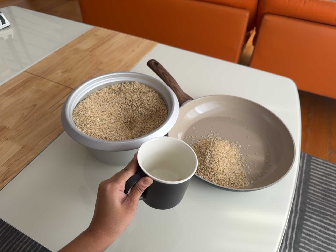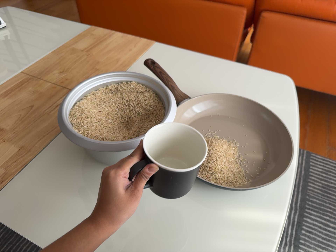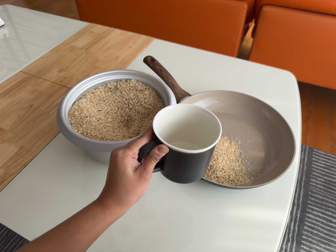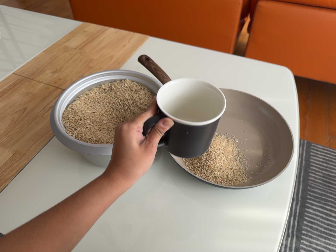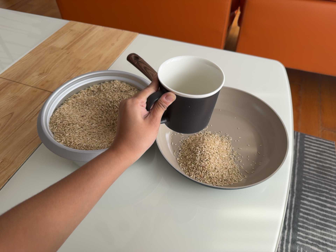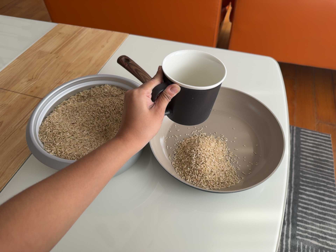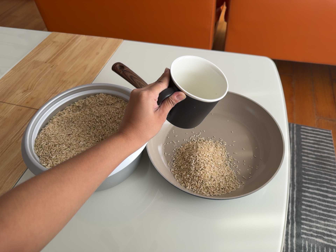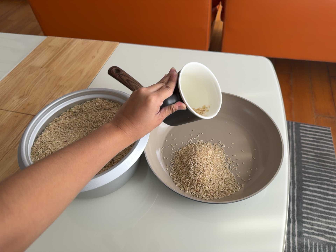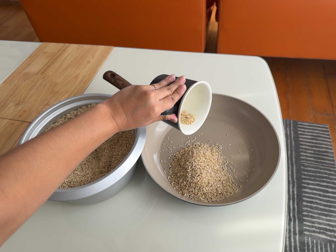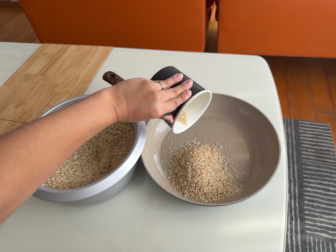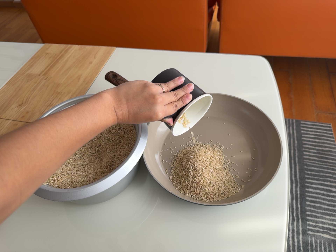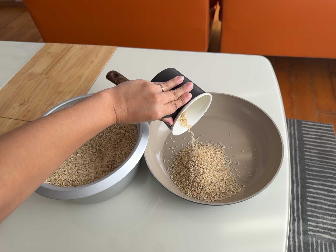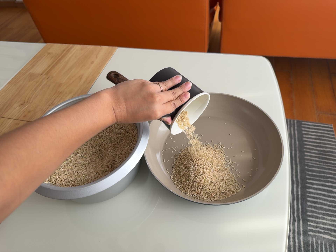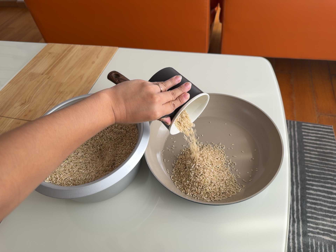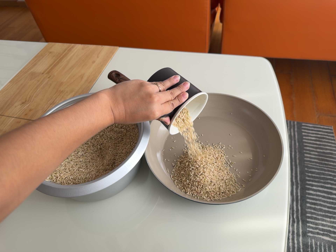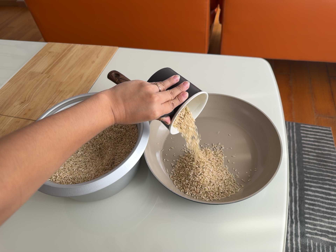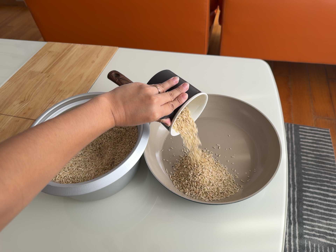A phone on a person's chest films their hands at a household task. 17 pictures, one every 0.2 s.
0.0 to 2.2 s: The camera travels toward the top of its view and forward, about 10 cm. It rolls about its line of sight by about 15 degrees, and the scene rotates counterclockwise.
2.2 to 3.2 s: The camera keeps its place and its aim.
The film runs backward here.
